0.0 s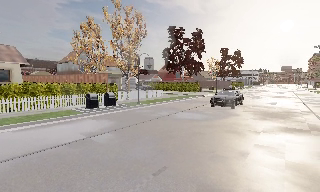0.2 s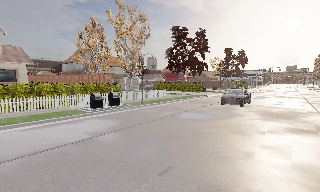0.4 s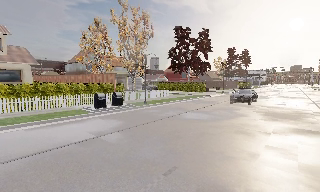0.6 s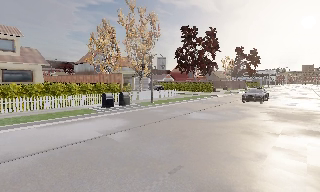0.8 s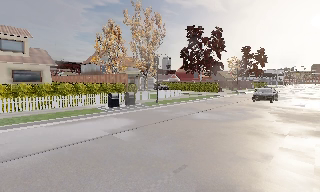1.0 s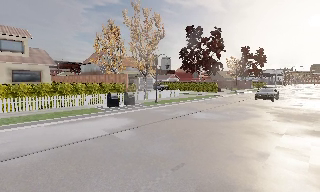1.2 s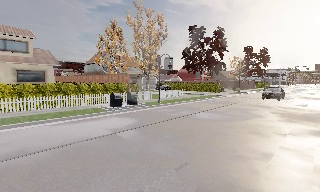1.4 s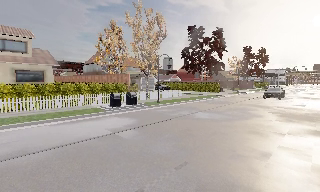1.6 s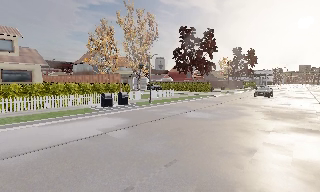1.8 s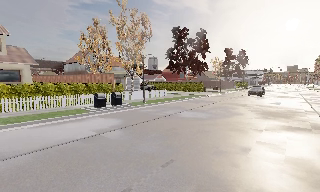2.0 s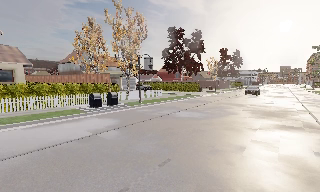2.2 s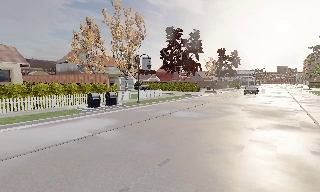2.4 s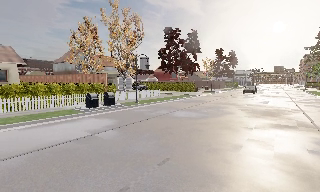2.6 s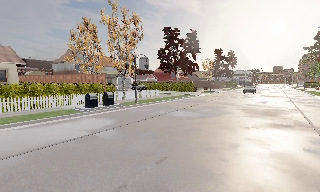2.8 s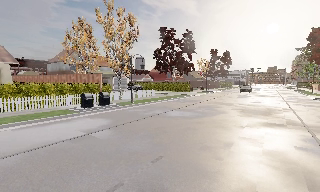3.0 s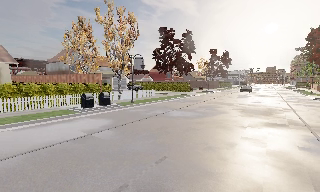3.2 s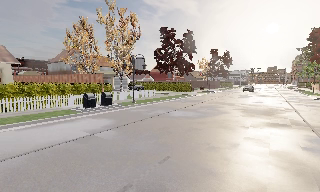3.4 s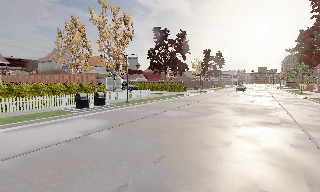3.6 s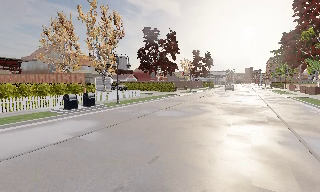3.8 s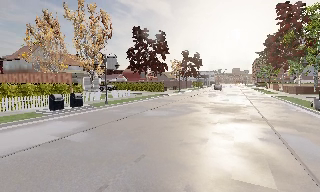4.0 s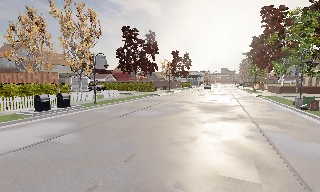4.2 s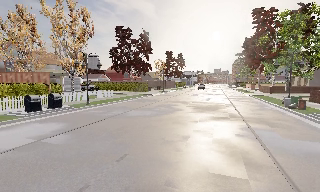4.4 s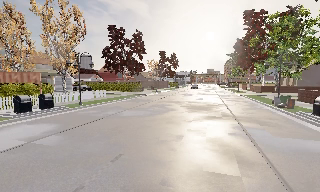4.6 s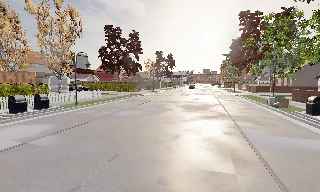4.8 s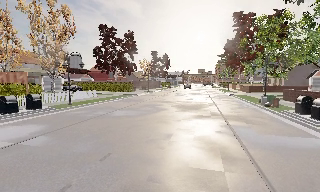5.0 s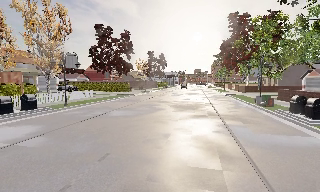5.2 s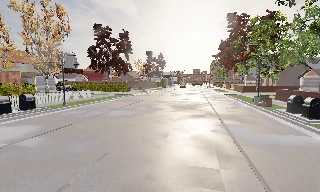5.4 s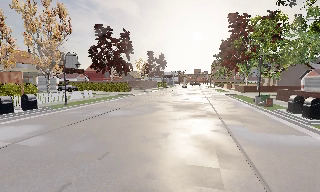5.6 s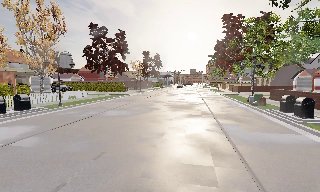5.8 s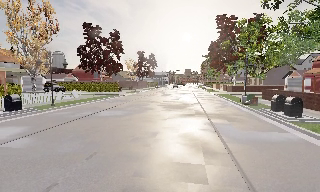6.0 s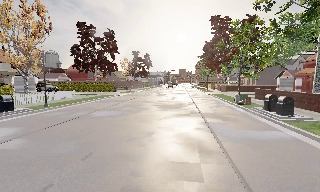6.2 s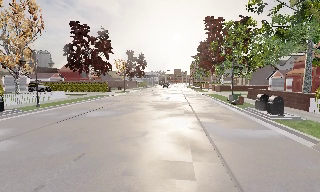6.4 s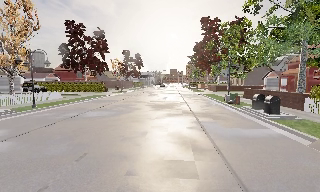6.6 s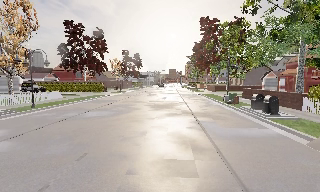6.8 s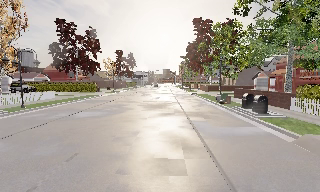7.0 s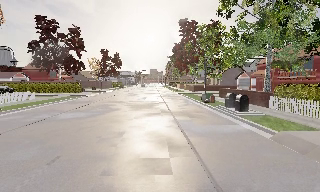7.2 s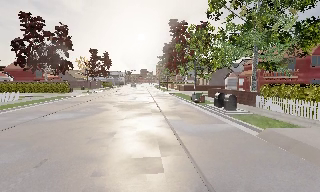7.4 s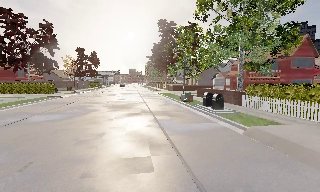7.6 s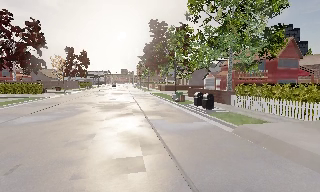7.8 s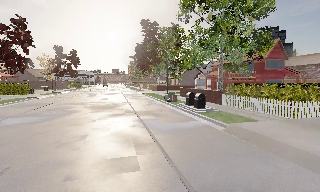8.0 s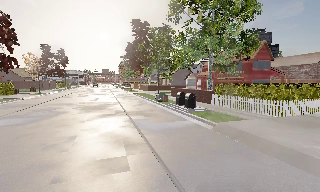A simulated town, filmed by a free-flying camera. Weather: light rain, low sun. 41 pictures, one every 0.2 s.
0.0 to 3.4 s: The camera travels backward, about 0.5 m, so what stands in front gets smaller.
3.4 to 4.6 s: The camera pans to its right, which is clockwise from overhead, by about 15 degrees.
4.6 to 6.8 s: The camera pans to its right, which is clockwise from overhead, by about 15 degrees.
6.8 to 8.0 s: The scene slides to the left, as the camera pans about 20 degrees to its right.
The film runs backward here.
